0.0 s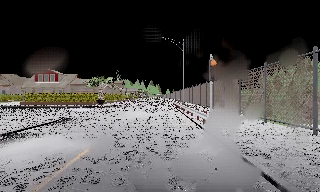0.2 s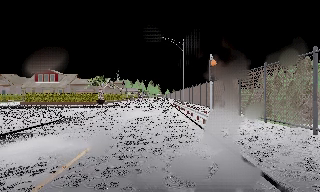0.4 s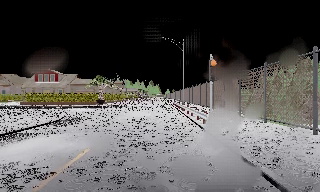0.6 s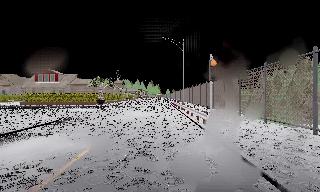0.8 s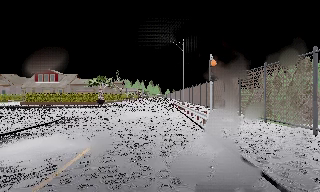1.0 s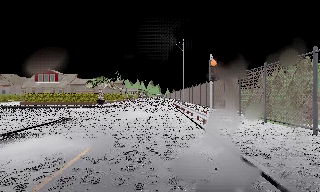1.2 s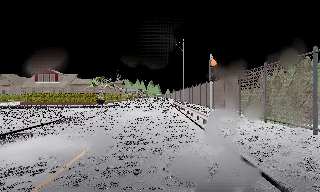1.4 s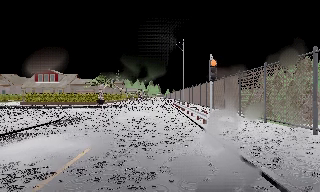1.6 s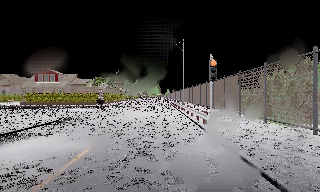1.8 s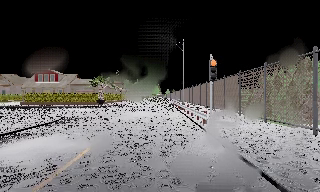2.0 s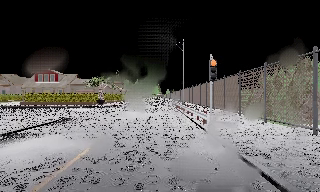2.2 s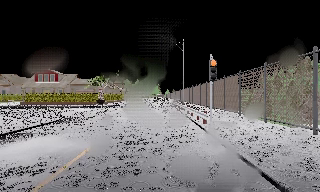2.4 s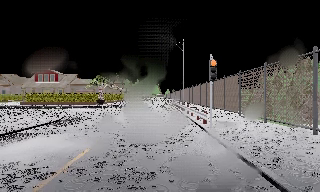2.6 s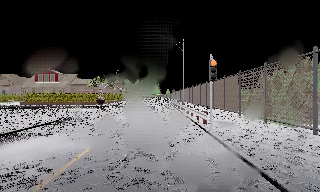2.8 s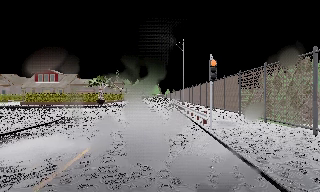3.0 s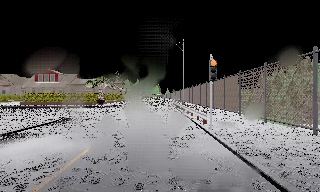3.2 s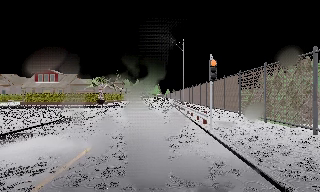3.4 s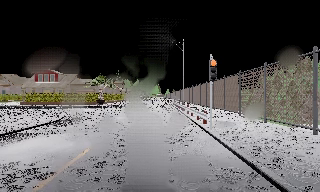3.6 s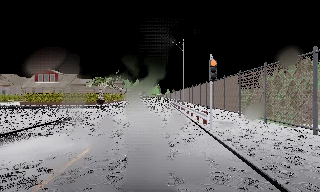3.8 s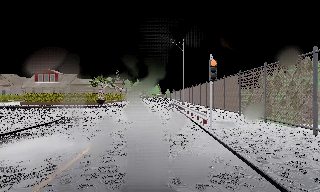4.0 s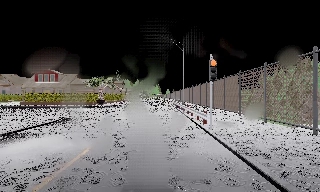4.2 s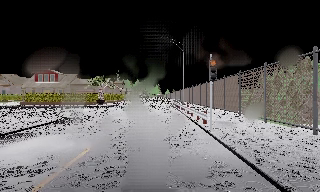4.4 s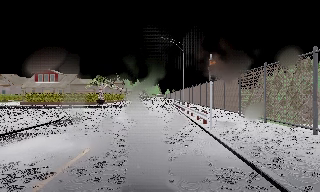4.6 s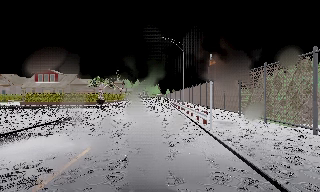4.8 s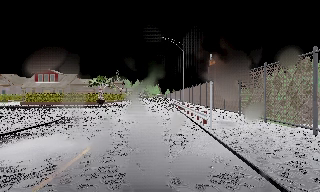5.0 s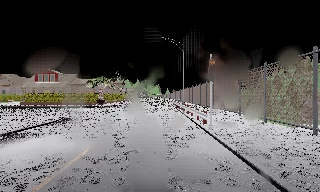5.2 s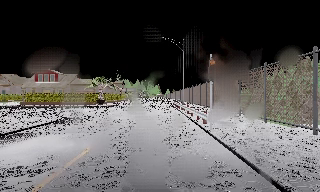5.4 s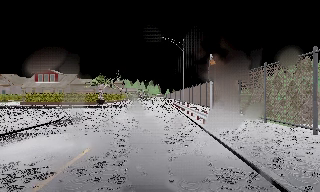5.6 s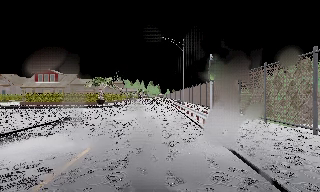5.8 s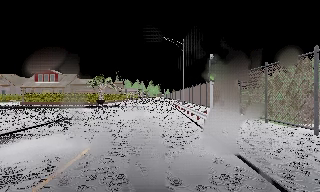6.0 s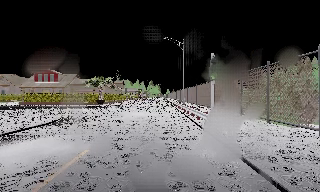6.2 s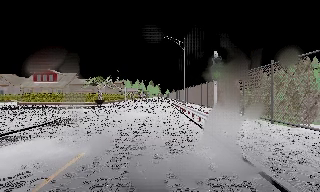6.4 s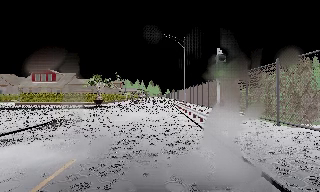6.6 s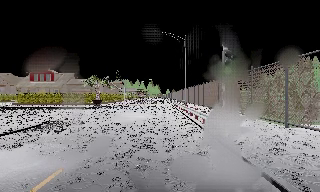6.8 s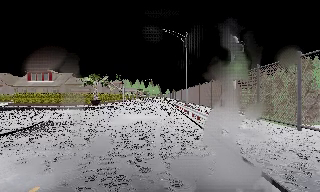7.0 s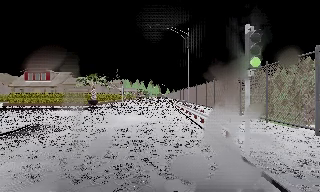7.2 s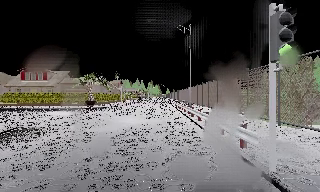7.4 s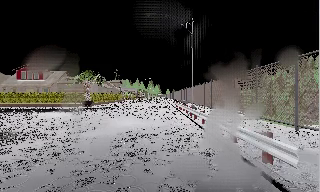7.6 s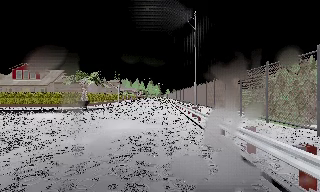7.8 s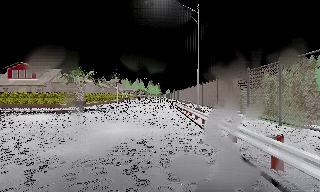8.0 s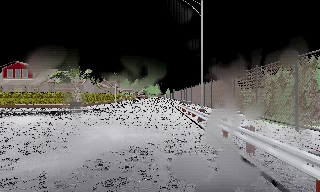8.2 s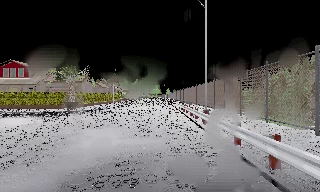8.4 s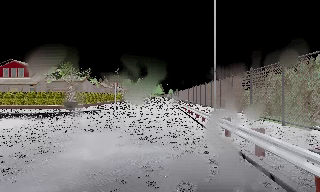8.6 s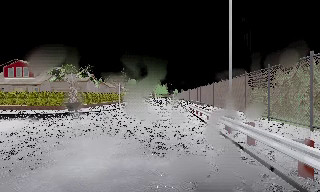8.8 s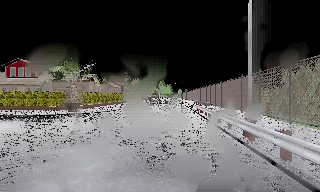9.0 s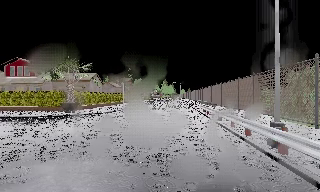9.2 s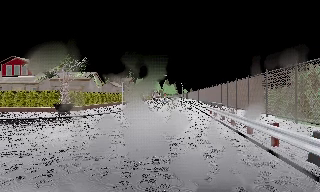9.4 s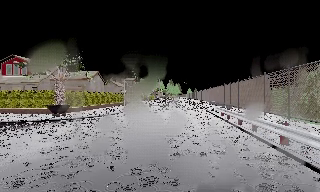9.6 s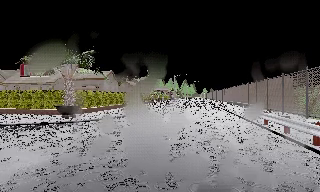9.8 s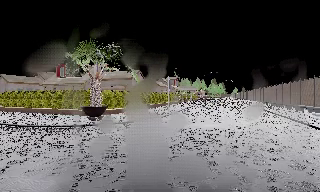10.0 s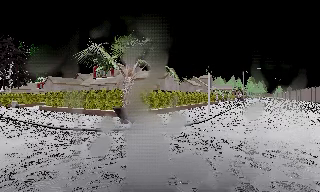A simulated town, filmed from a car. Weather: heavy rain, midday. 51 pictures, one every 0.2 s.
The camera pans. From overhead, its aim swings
counterclockwise.
The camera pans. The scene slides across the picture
to the right.
0.0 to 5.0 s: The camera keeps its place and its aim.
5.0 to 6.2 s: The camera shifts only a little, or ends up much as it began.
6.2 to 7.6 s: The camera travels forward, about 5 m, so what stands in front looms larger. It gains speed.
7.6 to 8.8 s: The camera travels forward, about 5 m, so what stands in front looms larger.
8.8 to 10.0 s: The camera pans to its left, which is counterclockwise from overhead, by about 30 degrees. It travels forward, about 8 m, so what stands in front looms larger.
The film runs forward here.
